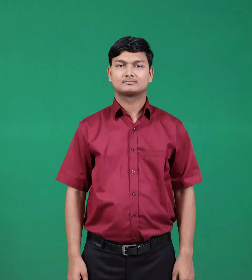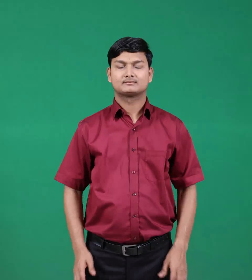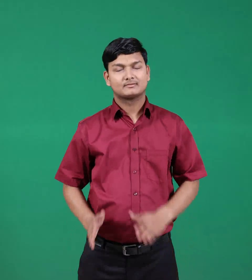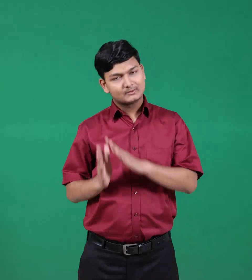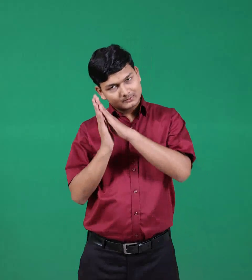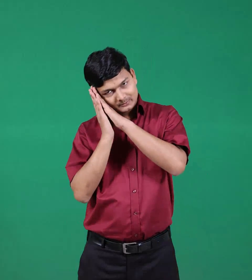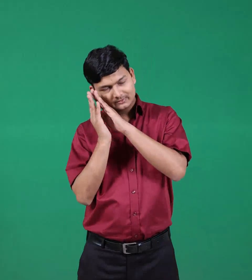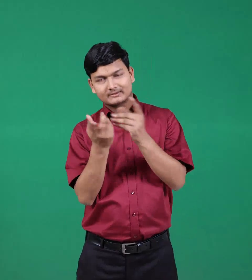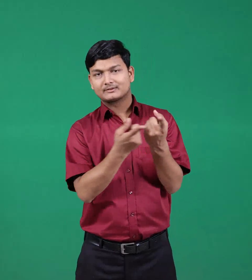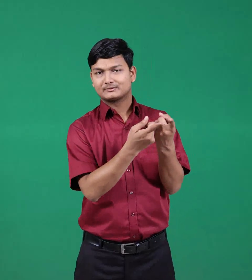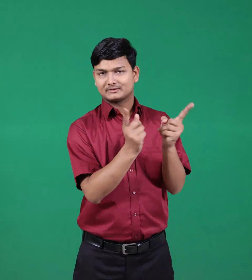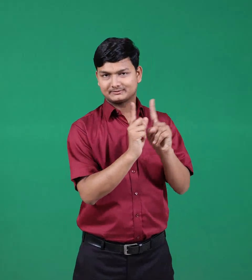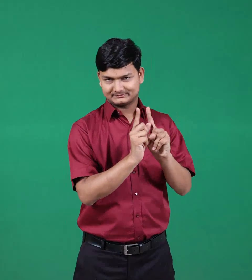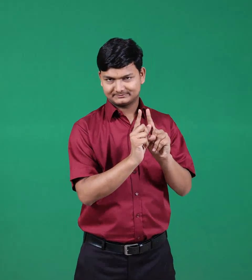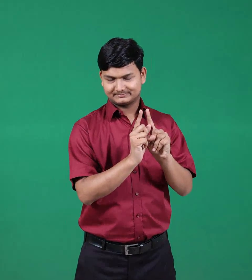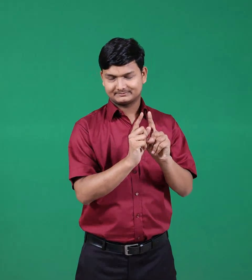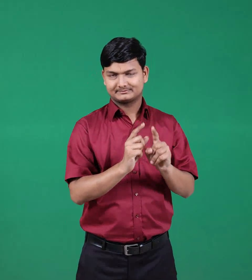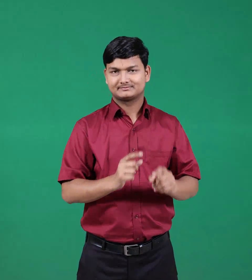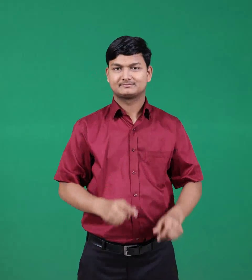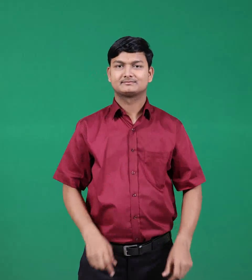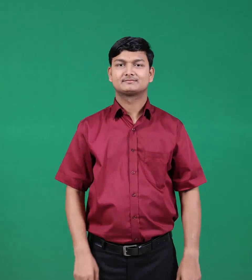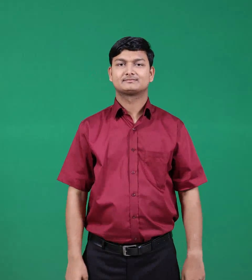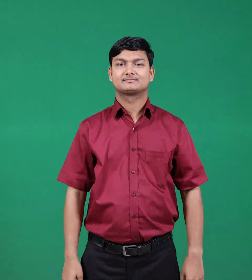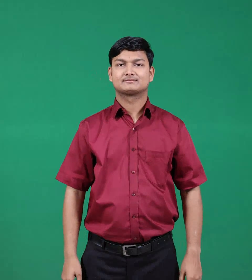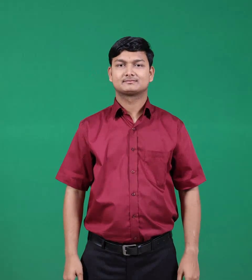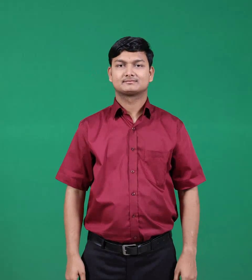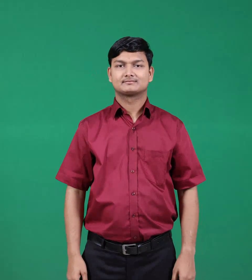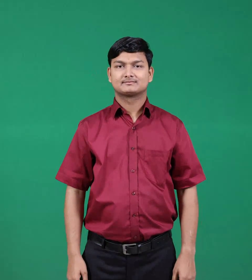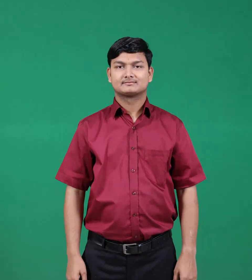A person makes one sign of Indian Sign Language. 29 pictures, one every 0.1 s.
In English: bedroom
